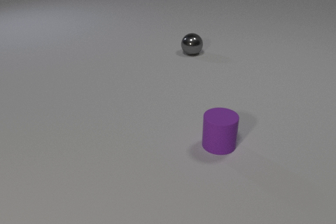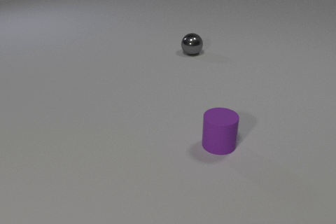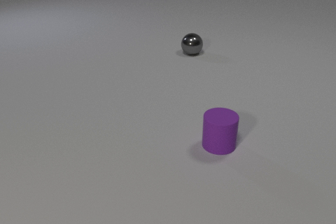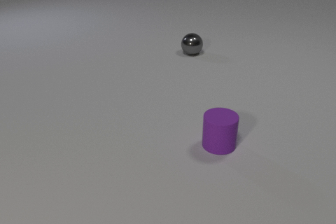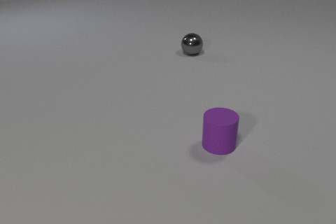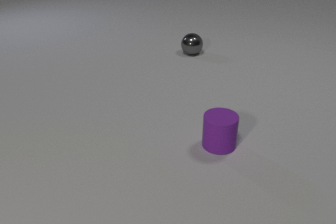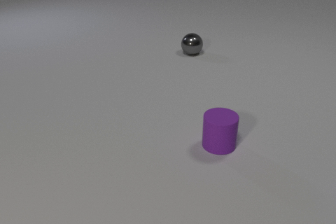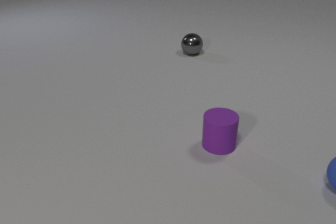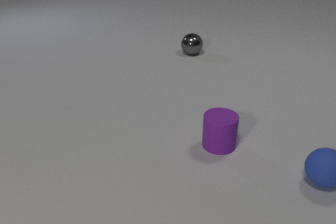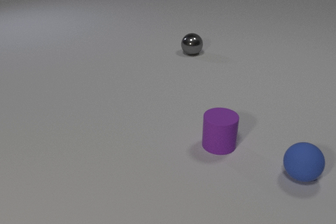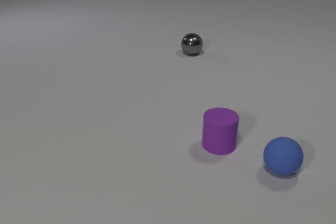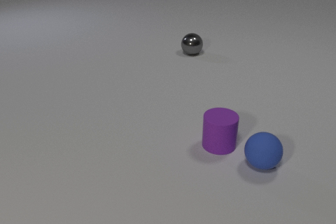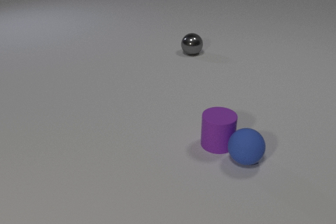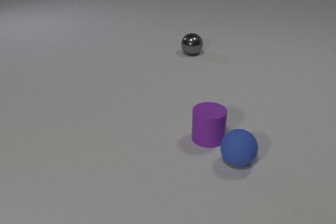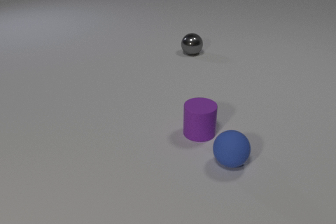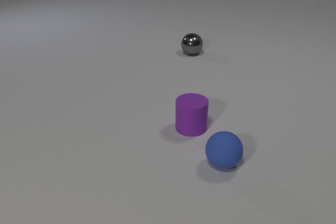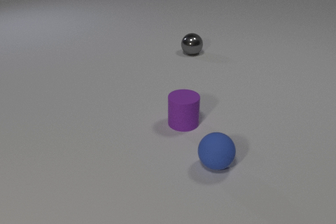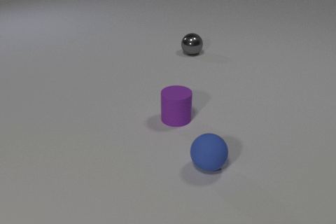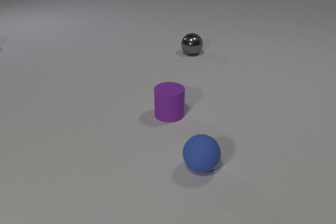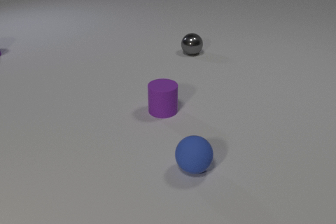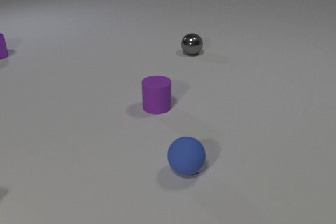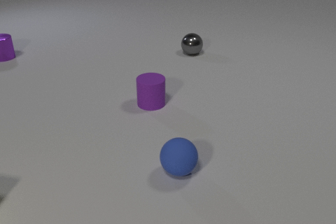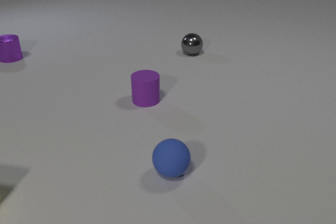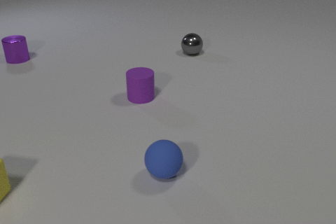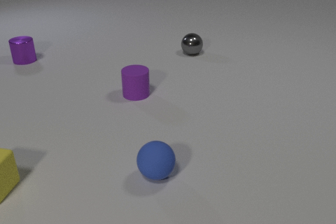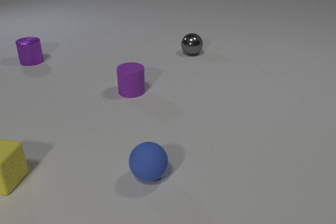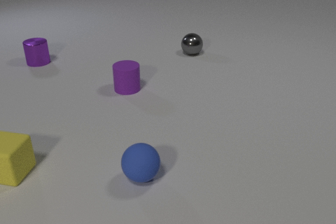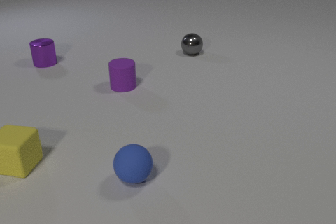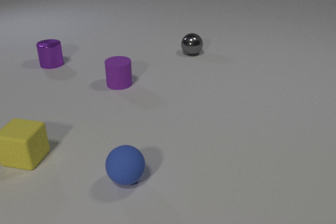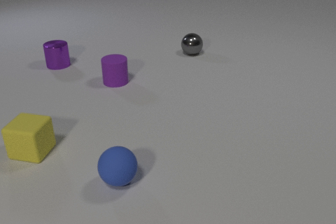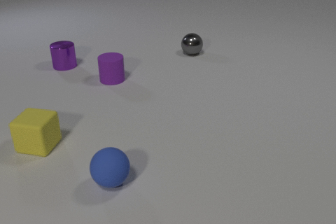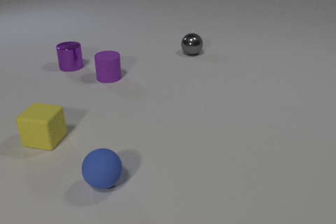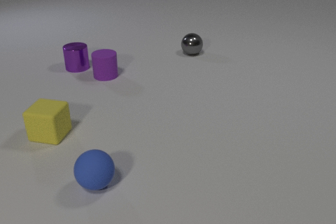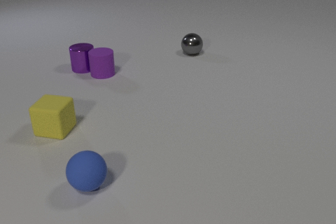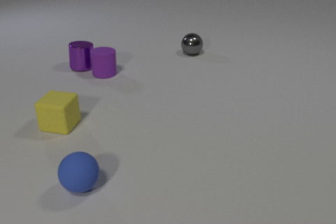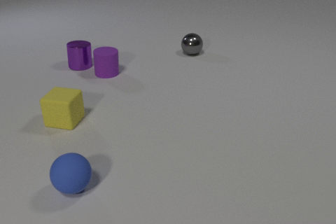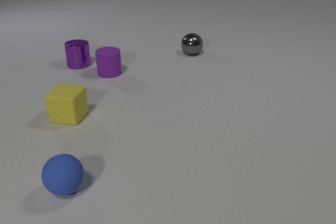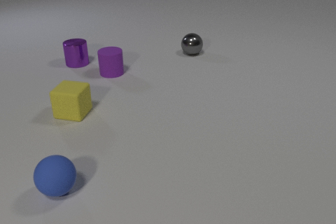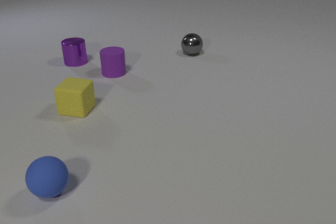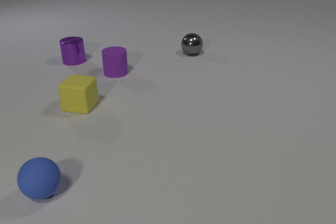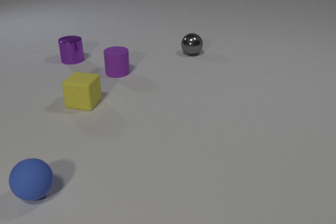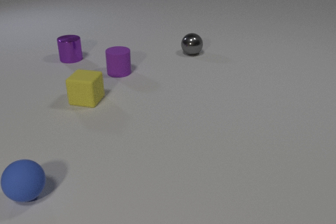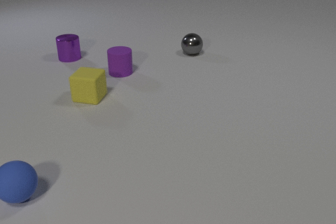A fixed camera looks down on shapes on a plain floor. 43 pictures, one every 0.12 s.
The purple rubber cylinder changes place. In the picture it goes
away from the camera.
The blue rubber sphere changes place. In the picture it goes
to the left.
0.00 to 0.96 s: The blue rubber sphere comes in at the right edge, rolls to the left.
0.96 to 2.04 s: The blue rubber sphere rolls to the left. The purple rubber cylinder slides away from the camera and to the left. The blue rubber sphere and the purple rubber cylinder collide.
2.04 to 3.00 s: The blue rubber sphere rolls to the left. The purple rubber cylinder slides away from the camera and to the left. The purple metal cylinder comes in at the left edge, slides to the right and toward the camera. The yellow rubber cube comes in at the left edge, slides away from the camera and to the right.
3.00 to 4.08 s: The blue rubber sphere rolls to the left. The purple rubber cylinder slides away from the camera and to the left. The purple metal cylinder slides to the right and toward the camera. The yellow rubber cube slides away from the camera and to the right. The purple rubber cylinder and the purple metal cylinder collide.
4.08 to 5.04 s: The blue rubber sphere rolls to the left. The purple rubber cylinder slides to the right. The purple metal cylinder slides away from the camera and to the left. The yellow rubber cube slides away from the camera and to the right.
What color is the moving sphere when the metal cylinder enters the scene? blue.
How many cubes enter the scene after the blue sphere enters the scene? 1.
Are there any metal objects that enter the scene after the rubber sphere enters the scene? yes.
